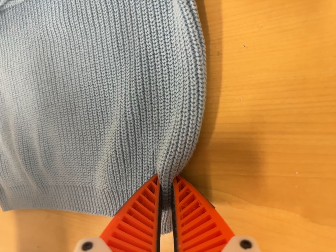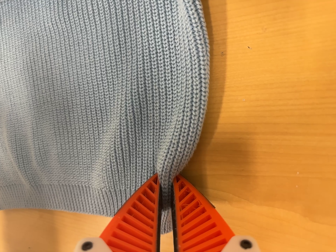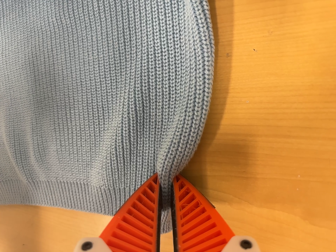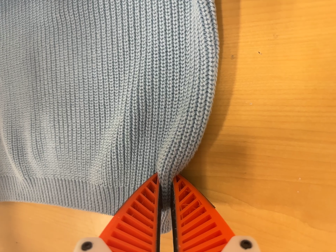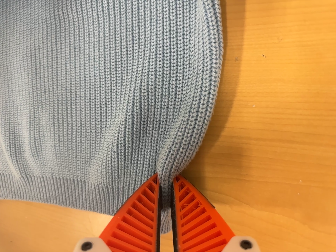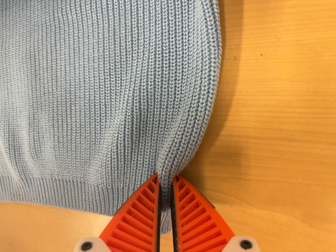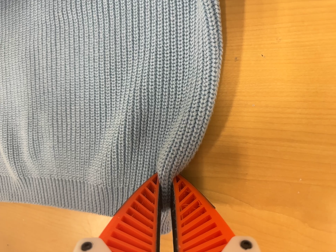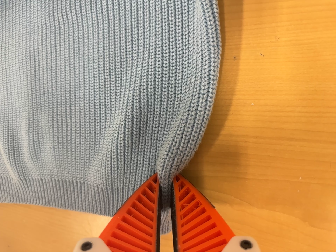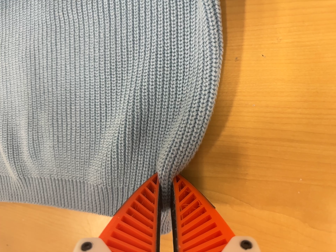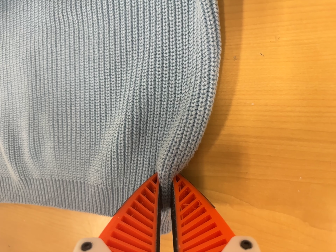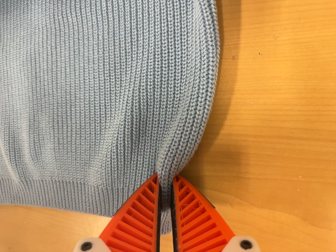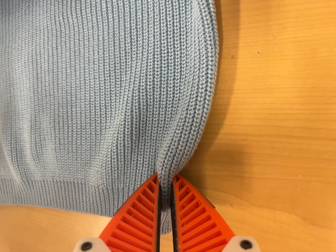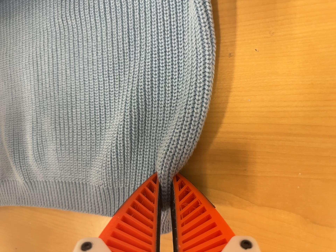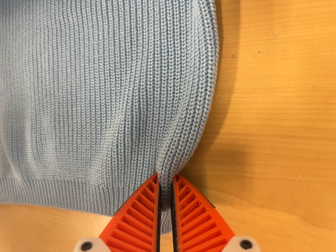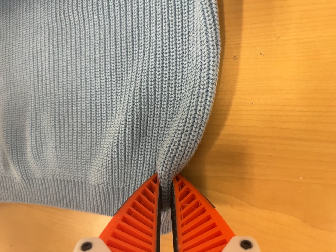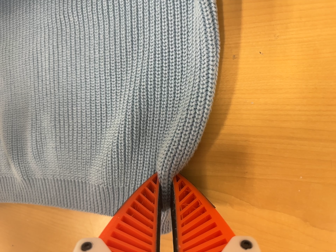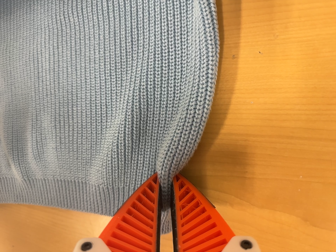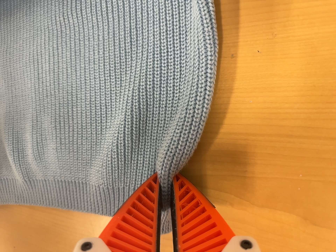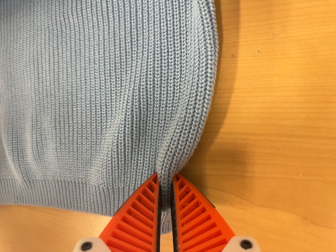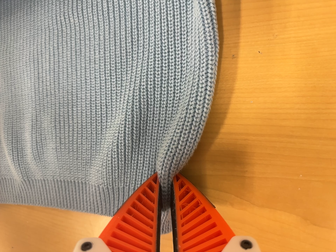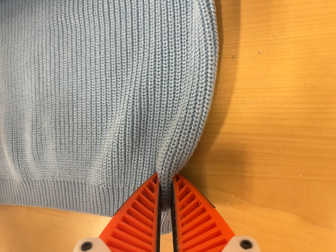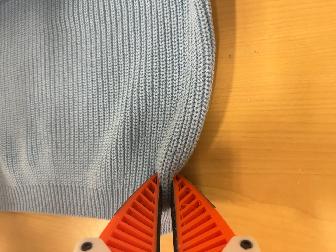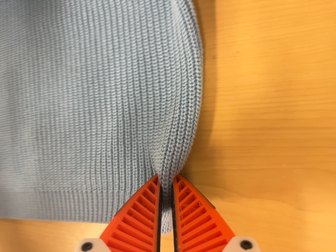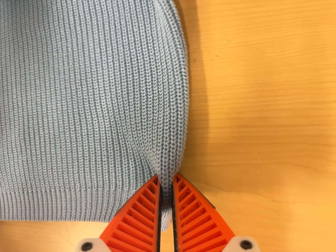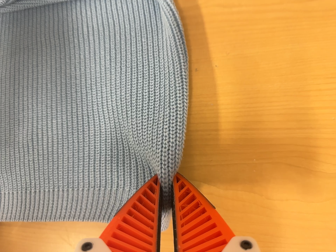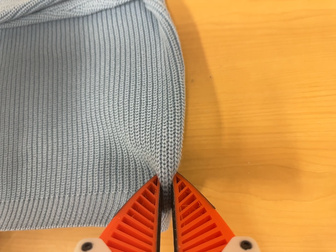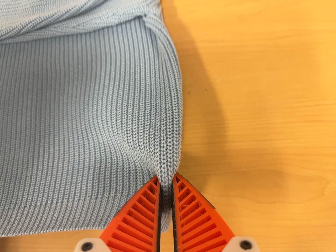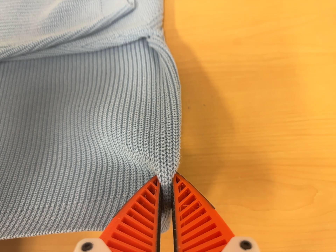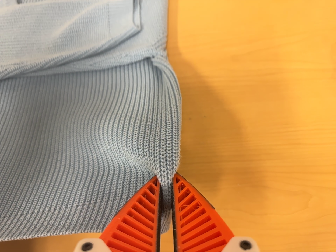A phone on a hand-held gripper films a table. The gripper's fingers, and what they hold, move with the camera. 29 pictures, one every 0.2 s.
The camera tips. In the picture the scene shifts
downward.
0.0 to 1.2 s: The camera shifts only a little, or ends up much as it began.
1.2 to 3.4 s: The camera shifts only a little, or ends up much as it began.
3.4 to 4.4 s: The camera shifts only a little, or ends up much as it began.
4.4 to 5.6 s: The camera pans to its right by about 15 degrees. It travels backward, toward the bottom of its view and to its left, about 12 cm, so what stands in front gets smaller. Its aim tips toward the top of its view by about 25 degrees, and the scene shifts downward.
The film runs forward here.
